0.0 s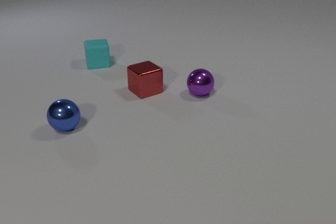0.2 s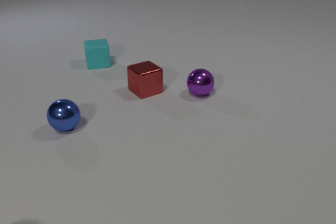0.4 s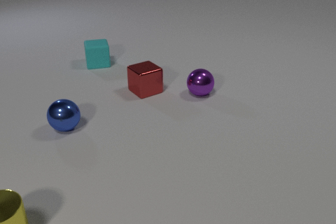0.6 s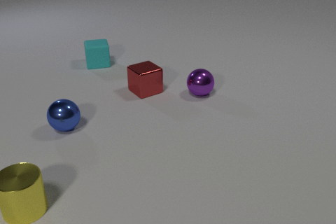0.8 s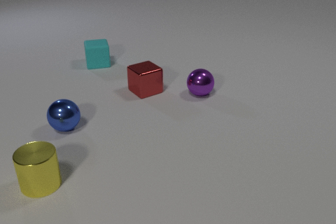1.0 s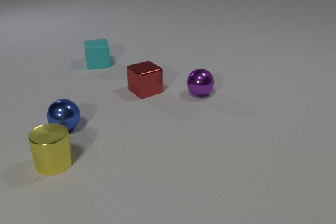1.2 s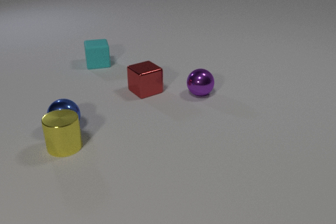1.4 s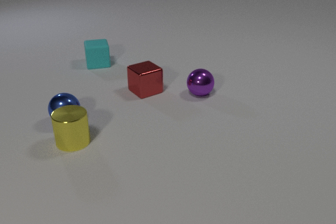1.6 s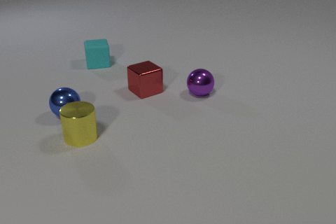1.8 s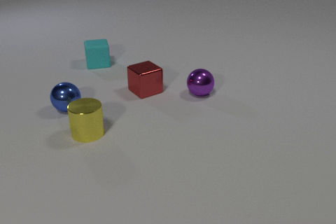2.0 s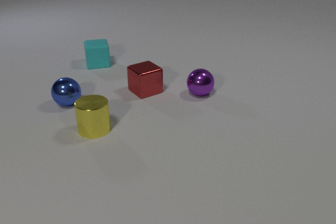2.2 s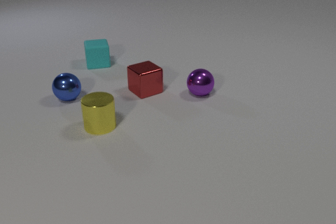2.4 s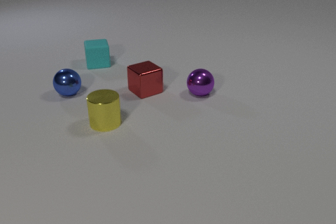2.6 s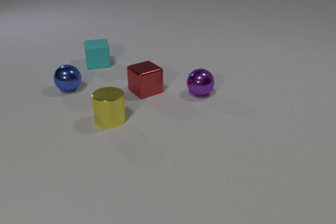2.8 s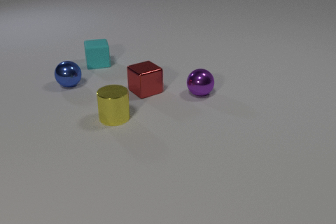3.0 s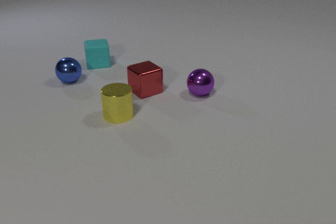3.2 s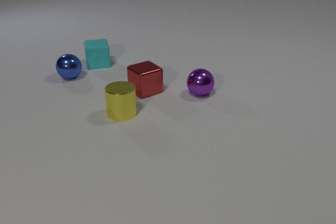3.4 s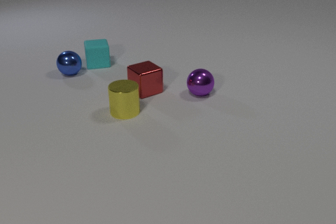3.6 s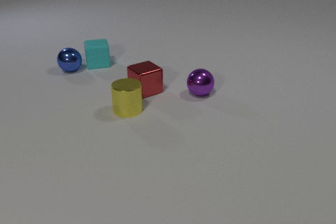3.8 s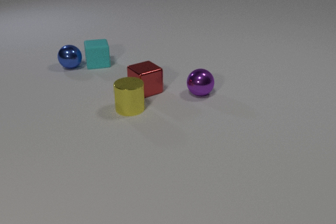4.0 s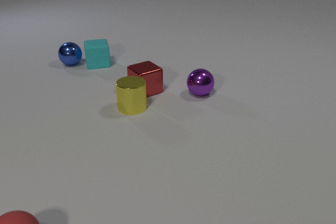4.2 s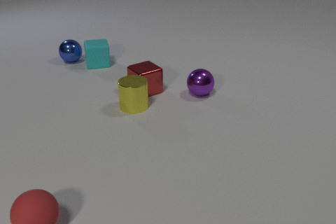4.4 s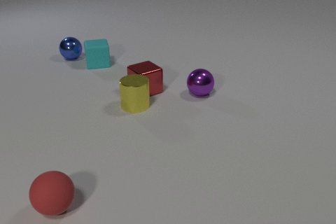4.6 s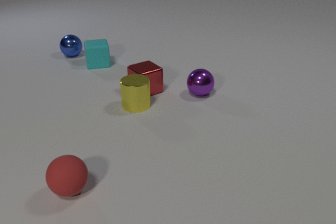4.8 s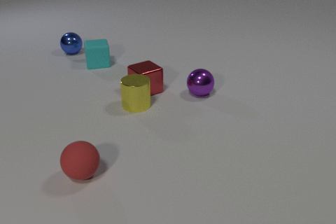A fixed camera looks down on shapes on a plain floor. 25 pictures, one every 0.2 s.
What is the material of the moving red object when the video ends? rubber.
Are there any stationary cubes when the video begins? yes.
Are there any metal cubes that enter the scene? no.
0.0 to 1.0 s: The yellow metal cylinder comes in at the bottom edge, slides away from the camera and to the right.
1.0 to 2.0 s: The yellow metal cylinder slides away from the camera and to the right. The blue metal sphere rolls away from the camera. The yellow metal cylinder and the blue metal sphere collide.
2.0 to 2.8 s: The yellow metal cylinder slides to the right and away from the camera. The blue metal sphere rolls away from the camera.
2.8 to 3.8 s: The yellow metal cylinder slides away from the camera and to the right. The blue metal sphere rolls away from the camera.
3.8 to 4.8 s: The yellow metal cylinder slides away from the camera and to the right. The blue metal sphere rolls away from the camera. The red rubber sphere comes in at the bottom edge, rolls away from the camera and to the right. The yellow metal cylinder and the red metal cube collide.
